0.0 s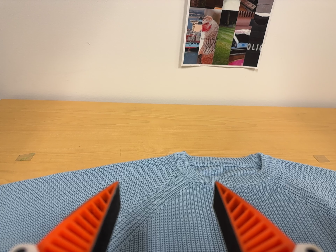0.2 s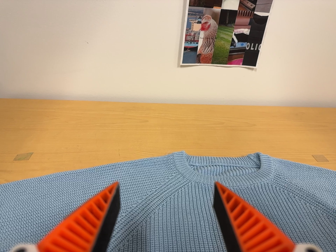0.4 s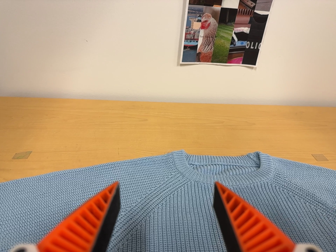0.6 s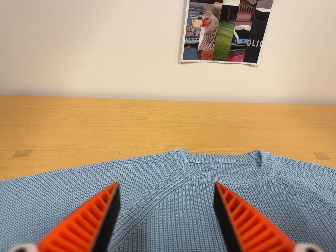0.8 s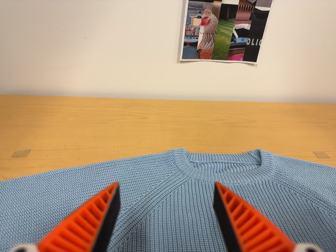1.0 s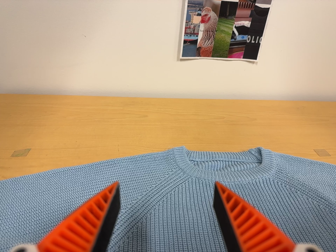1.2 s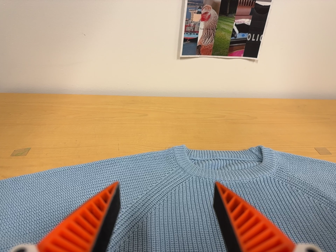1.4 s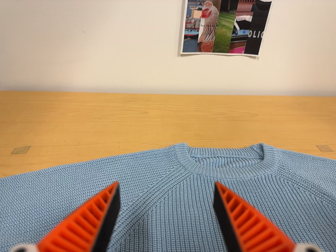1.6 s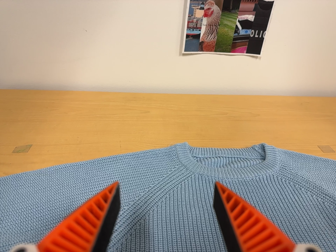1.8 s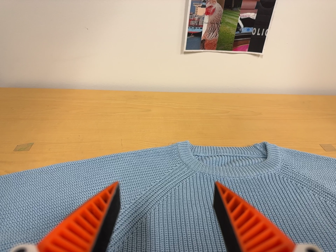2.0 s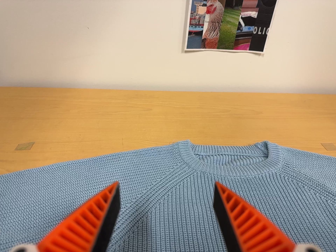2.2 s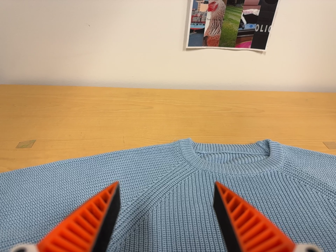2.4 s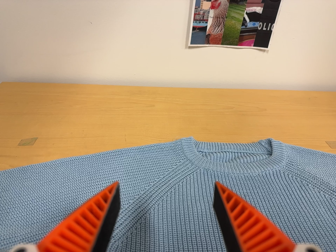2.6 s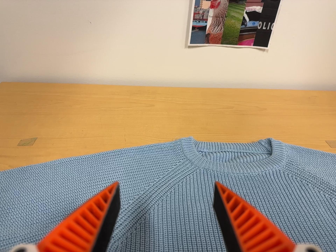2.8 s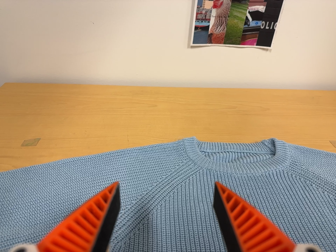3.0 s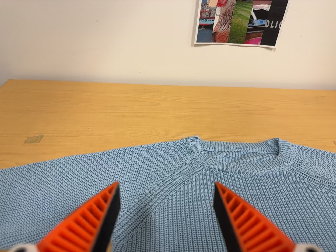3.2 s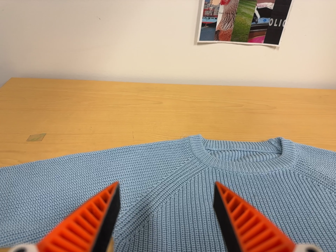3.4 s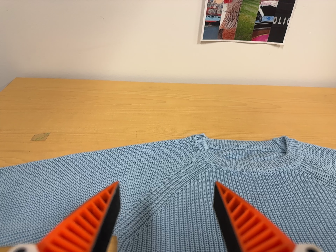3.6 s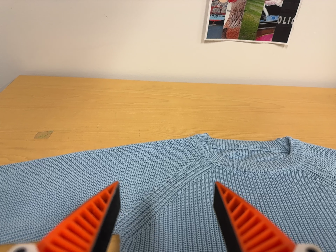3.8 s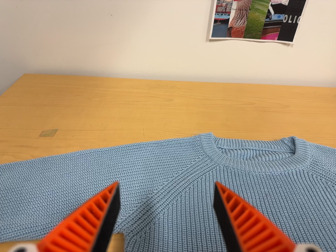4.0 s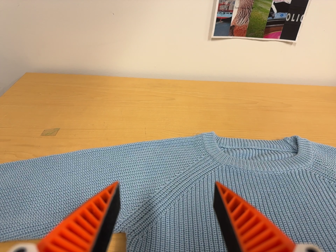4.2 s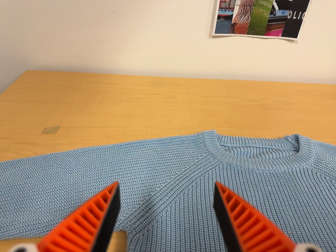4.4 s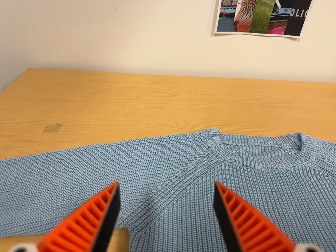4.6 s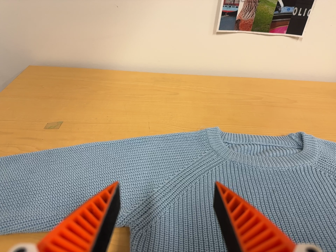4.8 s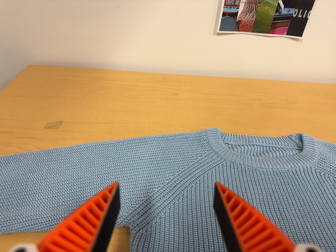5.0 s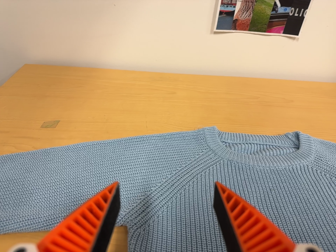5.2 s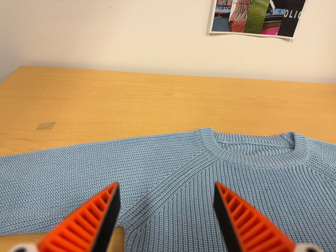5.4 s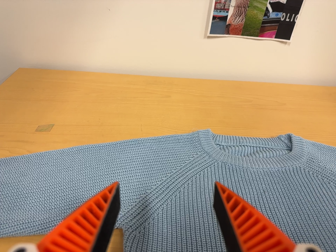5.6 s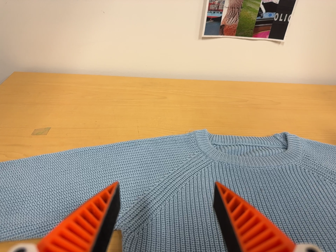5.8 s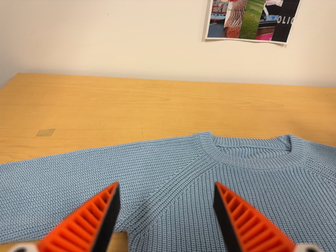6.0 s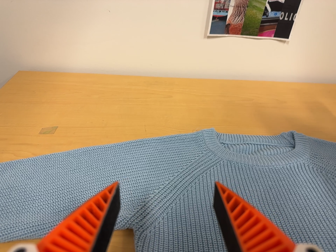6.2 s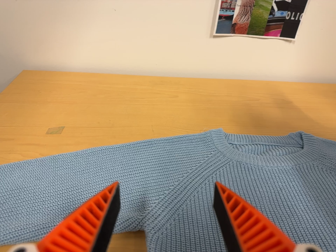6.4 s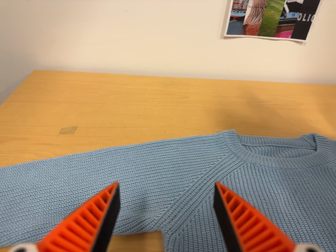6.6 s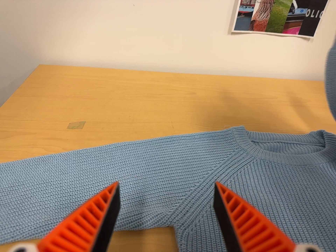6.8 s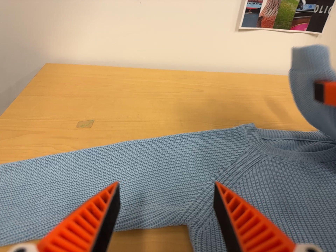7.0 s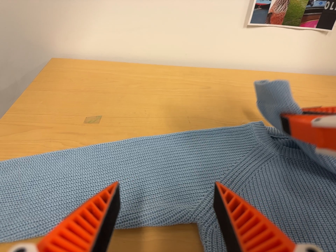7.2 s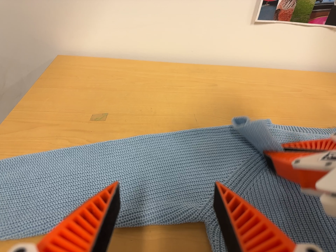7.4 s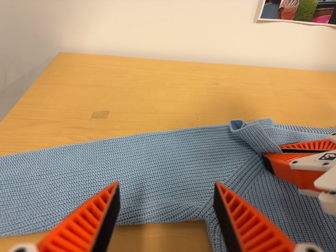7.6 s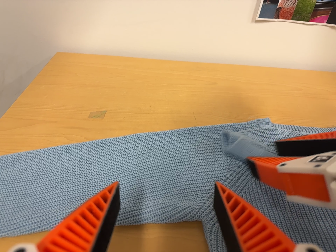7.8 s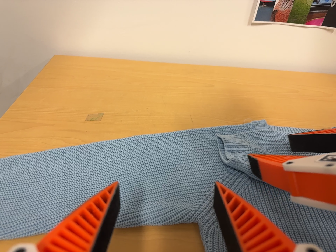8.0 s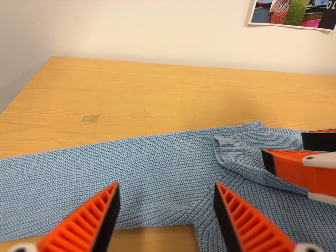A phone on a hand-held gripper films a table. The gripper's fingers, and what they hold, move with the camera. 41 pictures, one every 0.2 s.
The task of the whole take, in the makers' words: right arm across.
0.0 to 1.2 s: The camera shifts only a little, or ends up much as it began.
1.2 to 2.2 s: The camera keeps its place and its aim.
2.2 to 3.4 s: The camera shifts only a little, or ends up much as it began.
3.4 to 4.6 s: The camera keeps its place and its aim.
4.6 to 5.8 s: The camera shifts only a little, or ends up much as it began.
5.8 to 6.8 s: The camera travels to its left, about 7 cm, so close, fixed things drift to the right.
6.8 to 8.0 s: The camera shifts only a little, or ends up much as it began.
The film runs forward here.
